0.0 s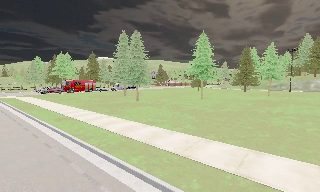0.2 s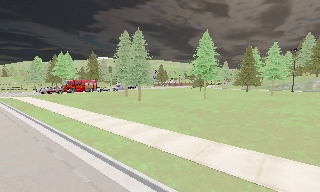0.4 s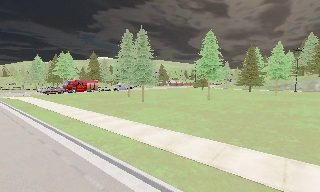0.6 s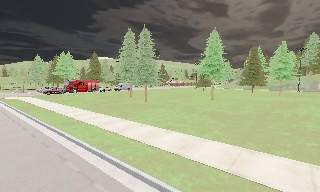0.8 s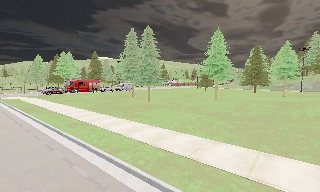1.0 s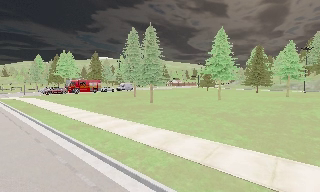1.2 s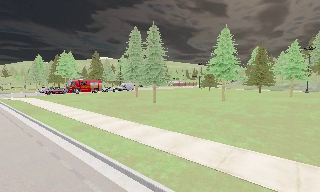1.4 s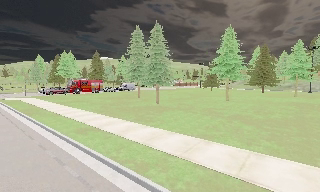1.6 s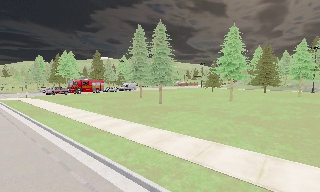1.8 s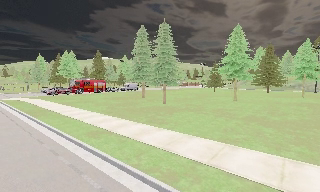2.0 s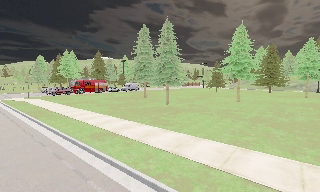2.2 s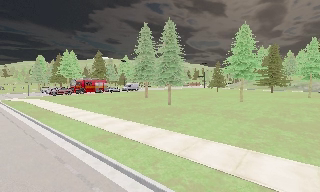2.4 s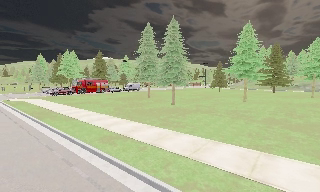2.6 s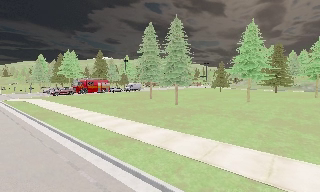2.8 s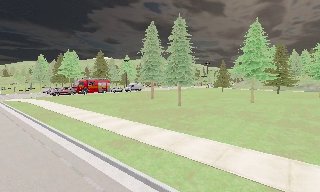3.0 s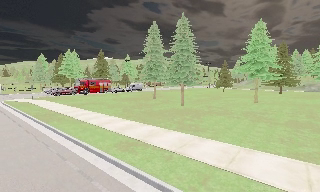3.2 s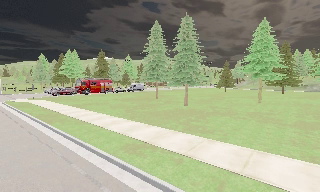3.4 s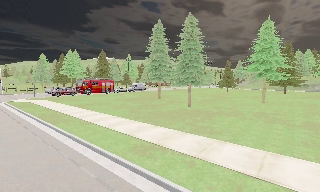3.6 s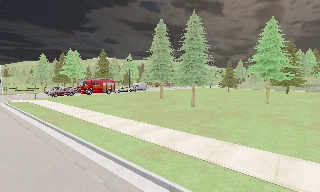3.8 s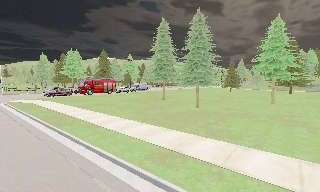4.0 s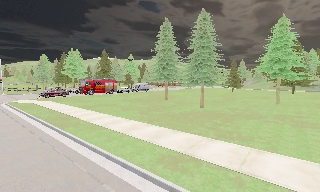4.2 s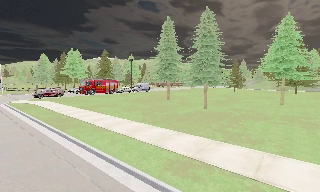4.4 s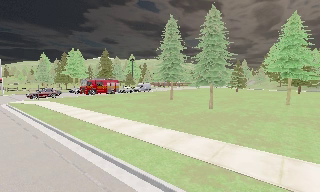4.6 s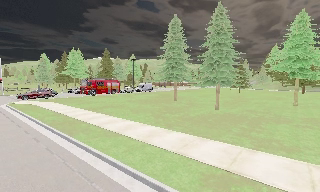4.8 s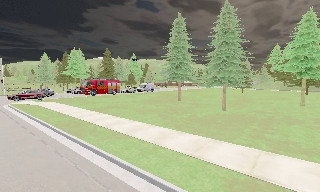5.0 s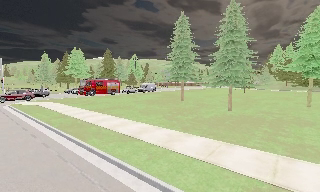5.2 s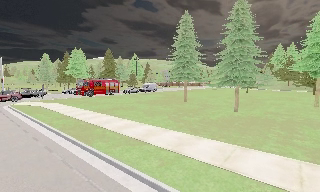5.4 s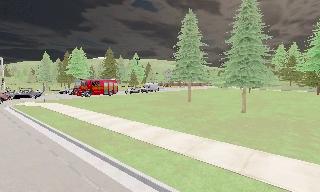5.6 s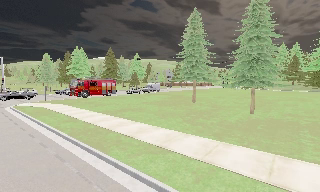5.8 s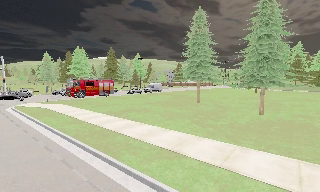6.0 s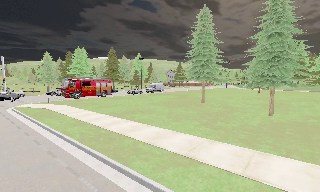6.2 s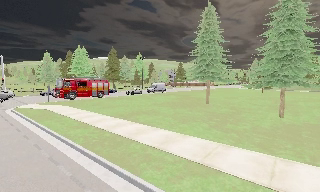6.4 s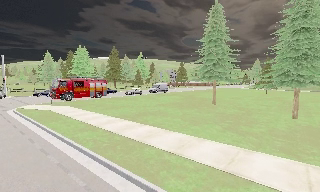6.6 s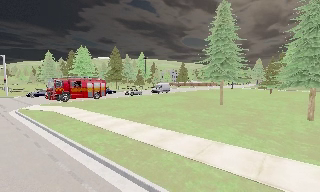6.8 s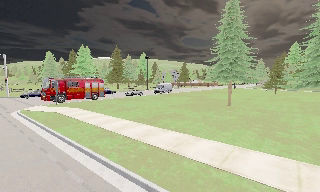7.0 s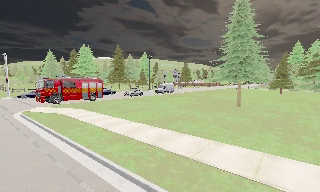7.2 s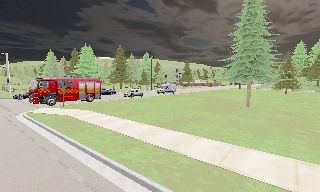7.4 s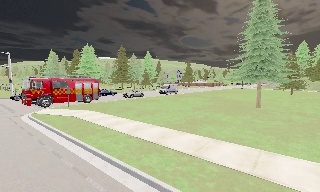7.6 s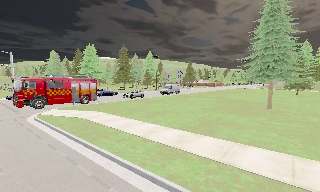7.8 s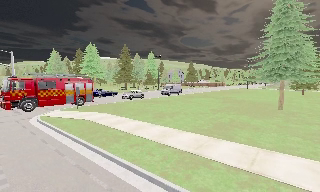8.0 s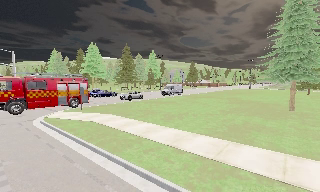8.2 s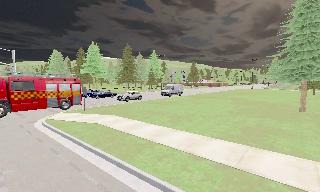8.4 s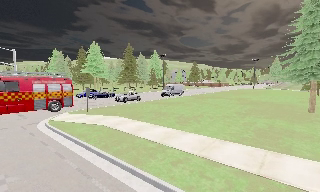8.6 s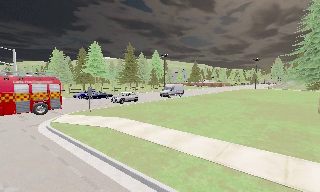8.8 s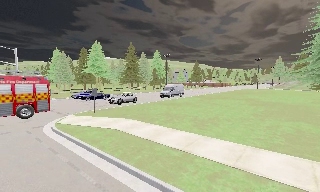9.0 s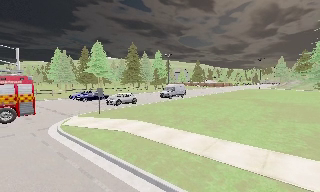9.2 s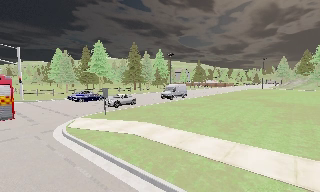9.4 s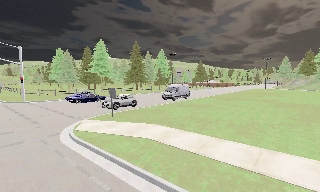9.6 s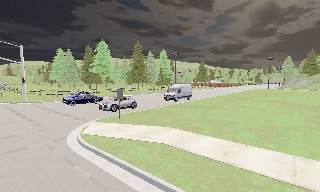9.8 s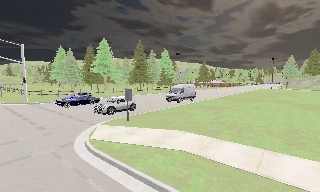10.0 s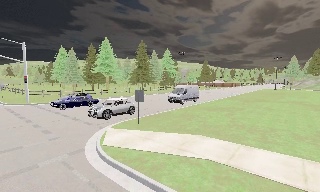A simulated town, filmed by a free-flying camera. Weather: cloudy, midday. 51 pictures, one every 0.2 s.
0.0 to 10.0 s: The camera travels to its left and forward, about 35 m, so close, fixed things drift to the right. It gains speed.
The film runs forward here.
